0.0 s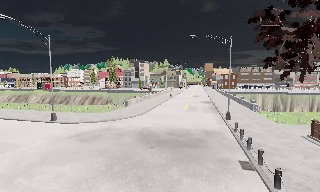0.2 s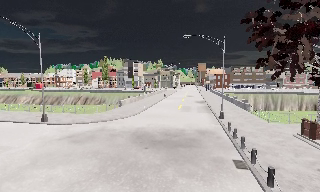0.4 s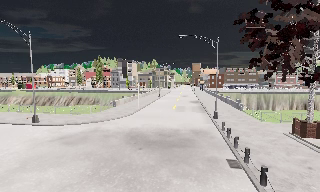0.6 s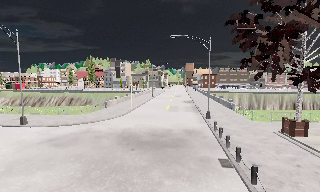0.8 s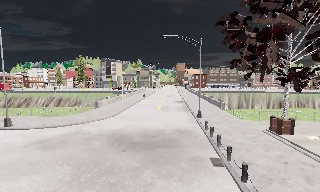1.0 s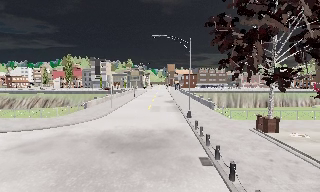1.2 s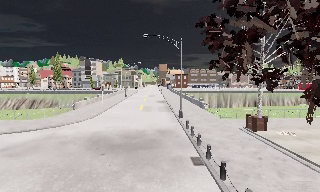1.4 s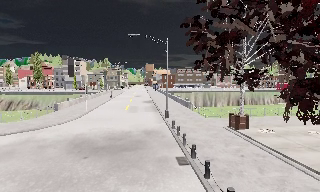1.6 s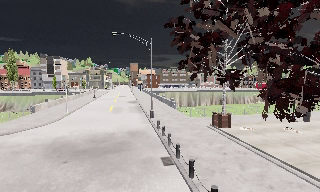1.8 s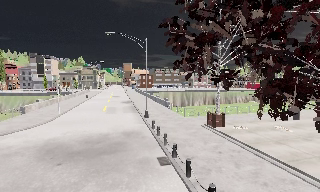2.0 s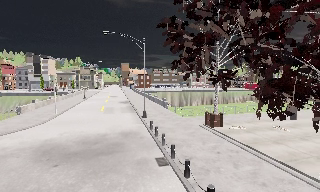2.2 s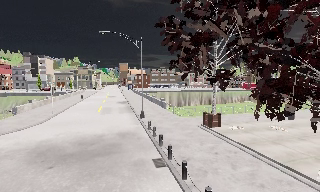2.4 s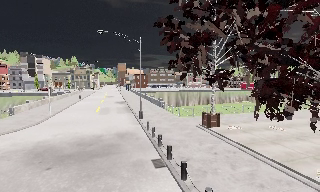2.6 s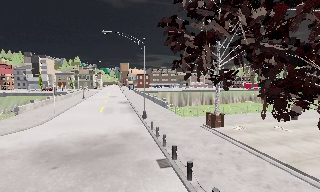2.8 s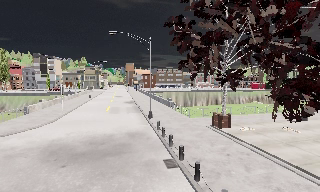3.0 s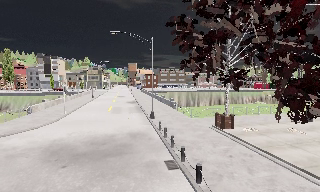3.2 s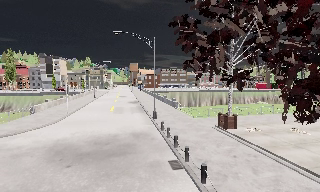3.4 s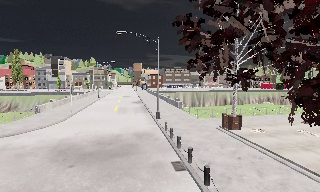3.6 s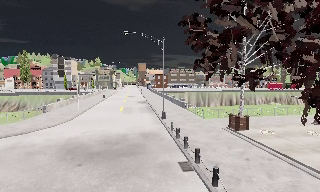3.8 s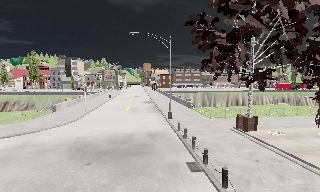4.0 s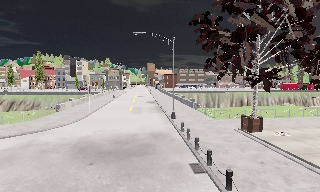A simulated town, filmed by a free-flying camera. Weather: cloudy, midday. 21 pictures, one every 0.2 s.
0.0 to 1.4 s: The scene slides to the left, as the camera pans about 20 degrees to its right.
1.4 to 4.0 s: The camera travels forward and to its left, about 1 m, so what stands in front looms larger.
The film runs forward here.
